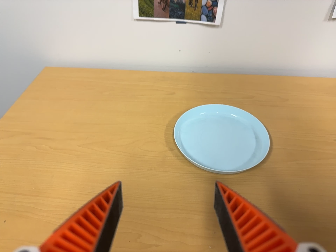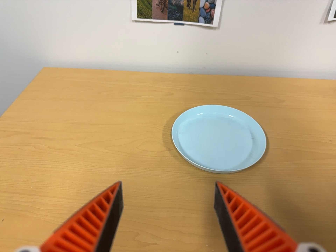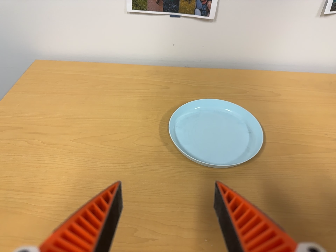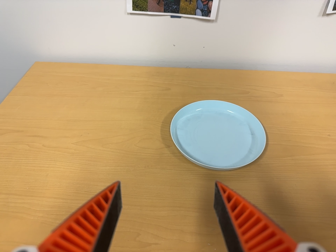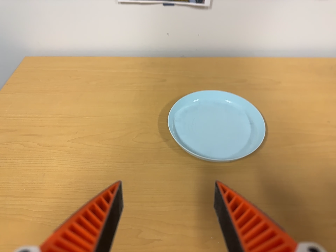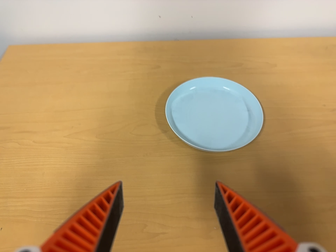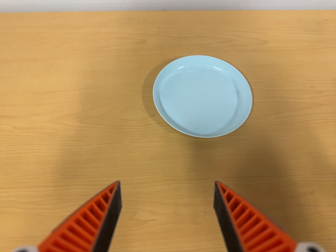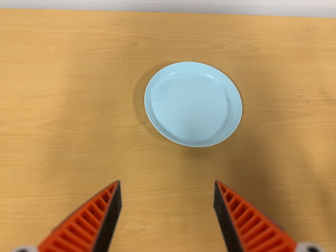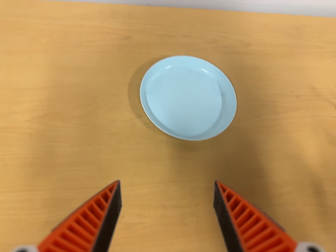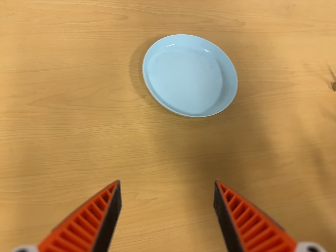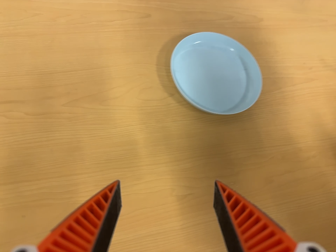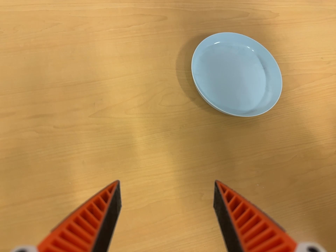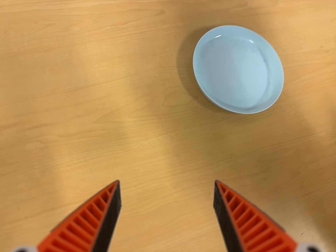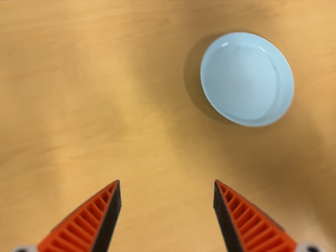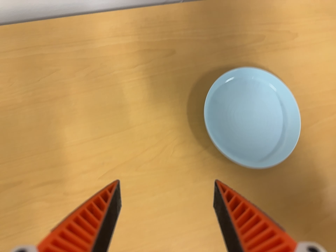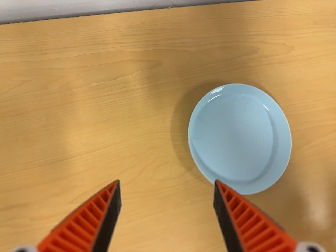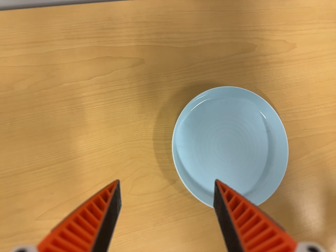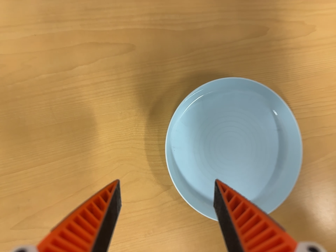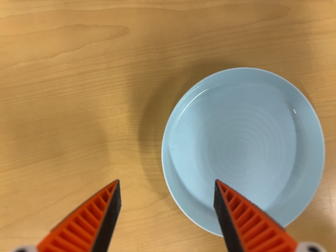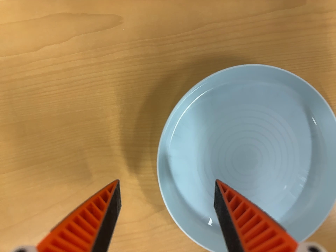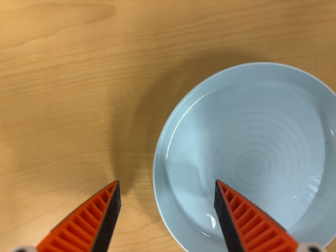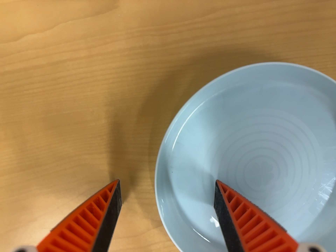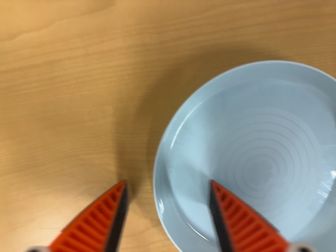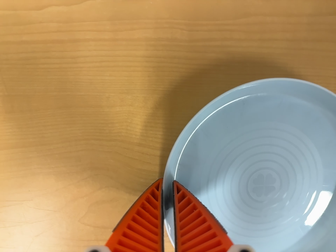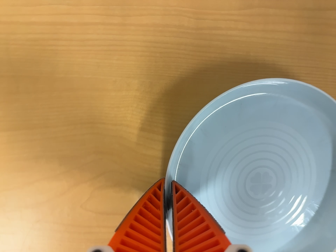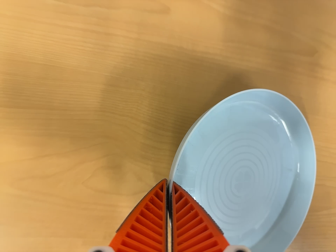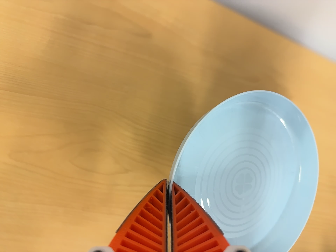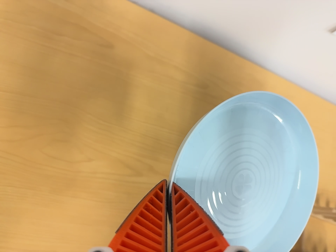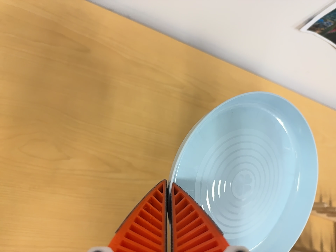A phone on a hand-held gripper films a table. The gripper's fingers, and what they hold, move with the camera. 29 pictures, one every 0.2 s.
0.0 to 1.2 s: The camera travels toward the top of its view, about 9 cm. Its aim tips toward the bottom of its view by about 20 degrees.
1.2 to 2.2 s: The camera pans to its right by about 10 degrees. It travels to its left, about 18 cm. Its aim tips toward the bottom of its view by about 10 degrees.
2.2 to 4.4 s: The camera travels toward the top of its view and forward, about 40 cm. Its aim tips toward the bottom of its view by about 25 degrees.
4.4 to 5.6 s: The camera swings to its right by about 25 degrees, and the scene slides to the left. It travels backward and toward the bottom of its view, about 28 cm, so what stands in front gets smaller. Its aim tips toward the top of its view by about 25 degrees. It rolls about its line of sight by about 15 degrees, and the scene rotates clockwise.
The film runs forward here.
